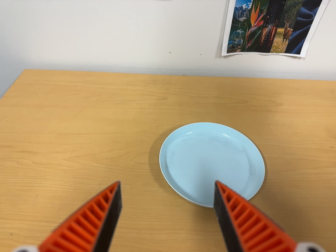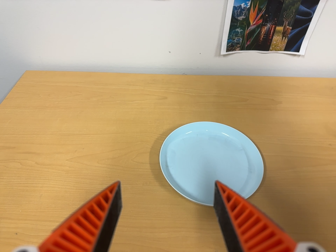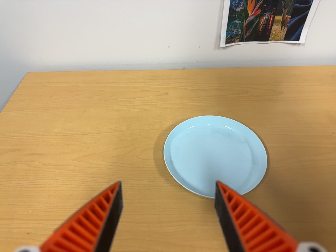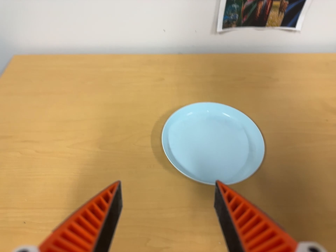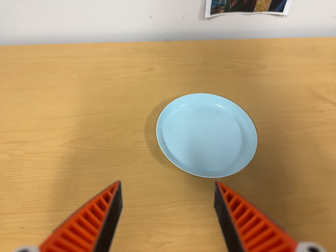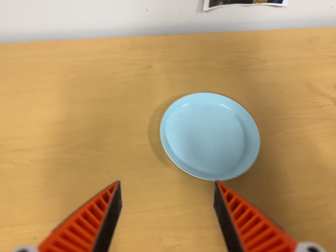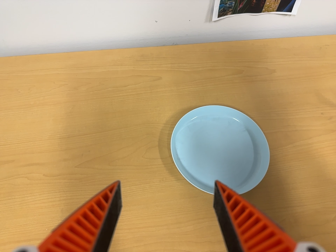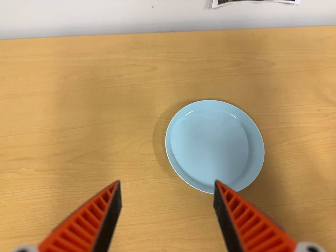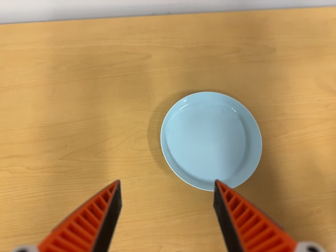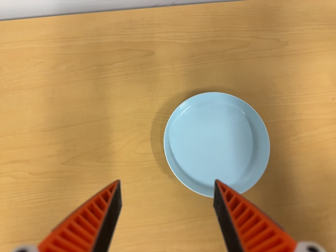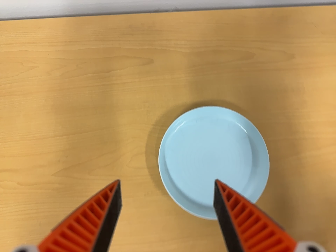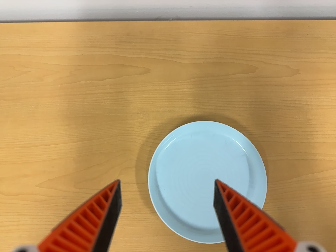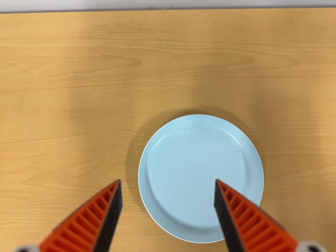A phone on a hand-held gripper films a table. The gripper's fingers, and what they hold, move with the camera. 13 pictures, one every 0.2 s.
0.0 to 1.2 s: The camera travels toward the top of its view and to its left, about 14 cm. Its aim tips toward the bottom of its view by about 15 degrees.
1.2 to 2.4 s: The camera travels toward the top of its view and forward, about 20 cm. Its aim tips toward the bottom of its view by about 15 degrees.
The film runs forward here.
